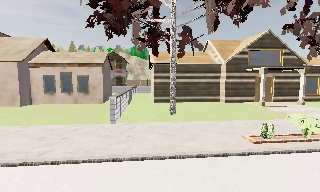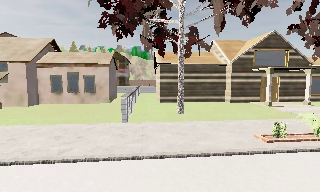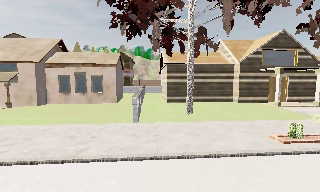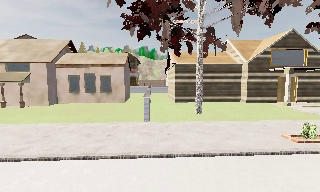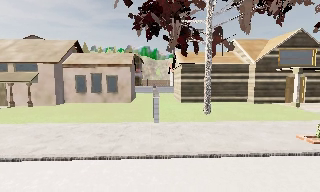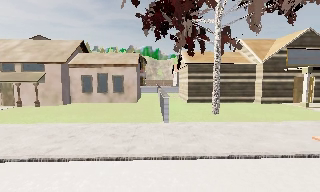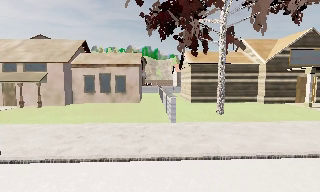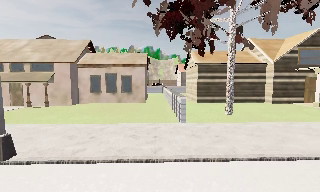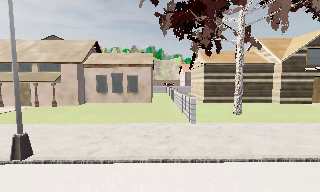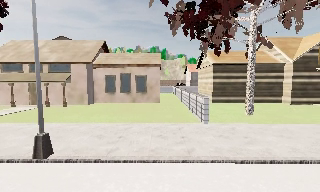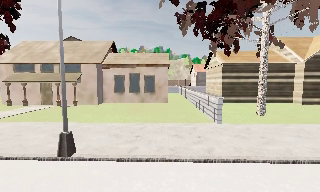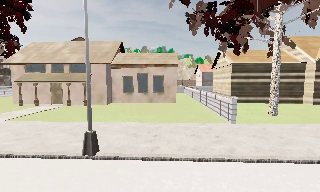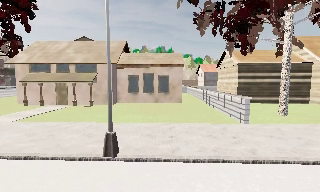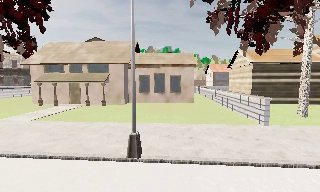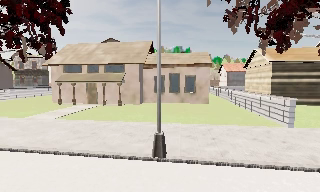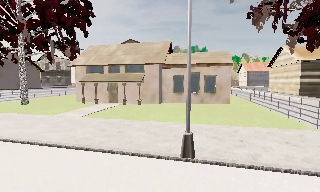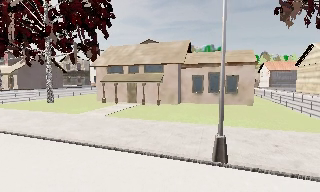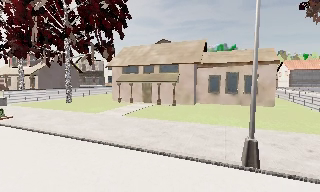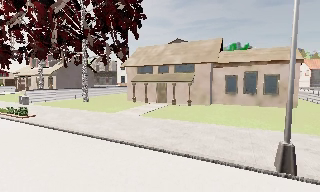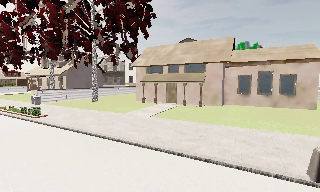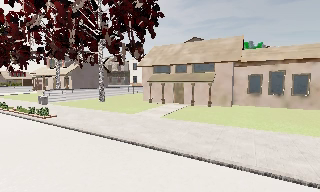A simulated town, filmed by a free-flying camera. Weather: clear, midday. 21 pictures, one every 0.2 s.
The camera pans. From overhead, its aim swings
counterclockwise.
The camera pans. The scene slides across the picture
to the right.
0.0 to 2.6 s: The camera travels to its left, about 6 m, so close, fixed things drift to the right.
2.6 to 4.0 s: The camera swings to its left by about 25 degrees, and the scene slides to the right. It travels to its left, about 3 m, so close, fixed things drift to the right.
The film runs backward here.
